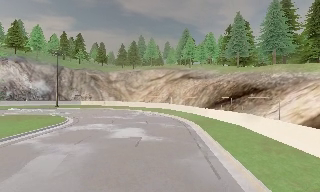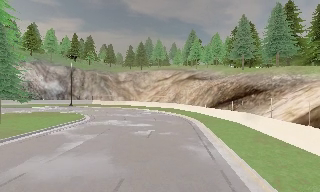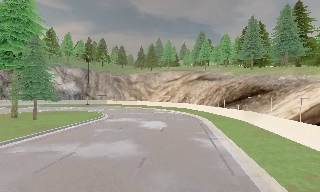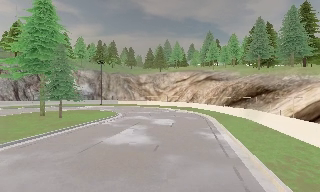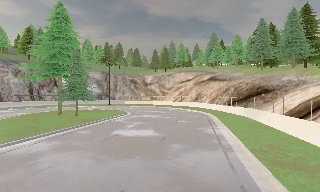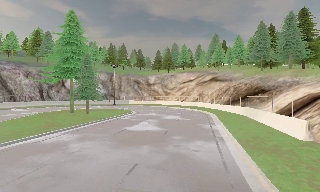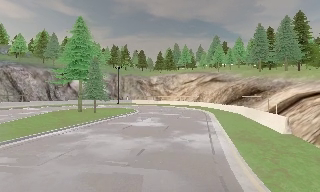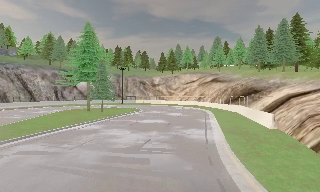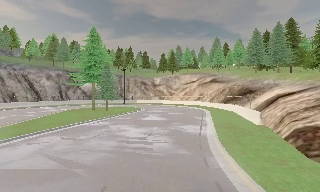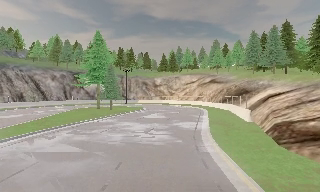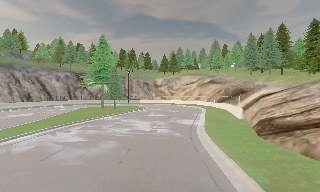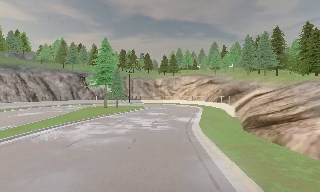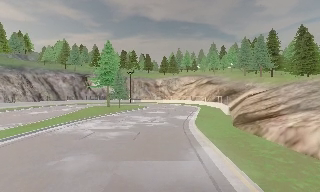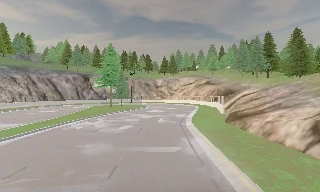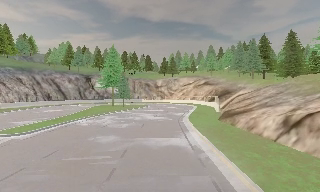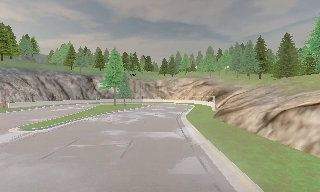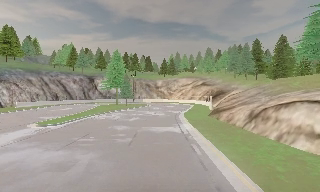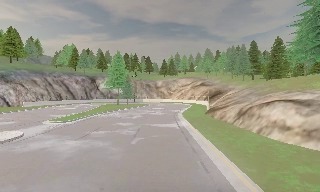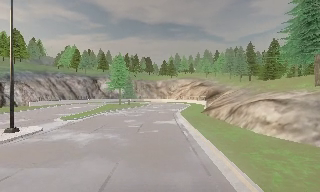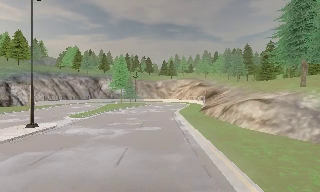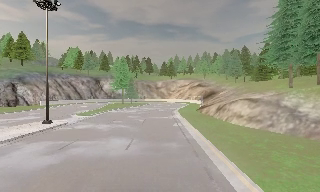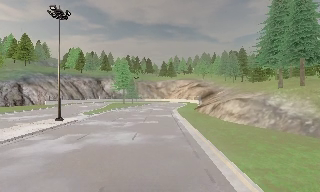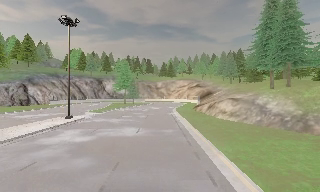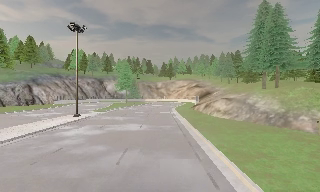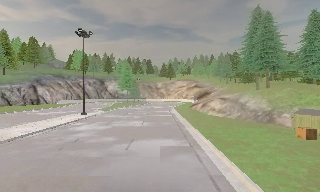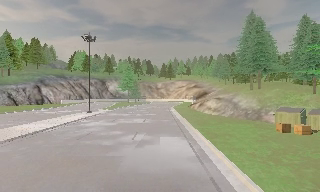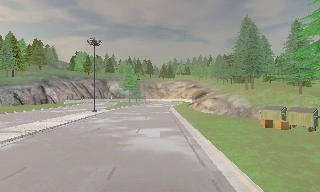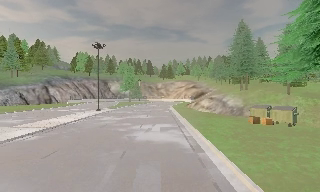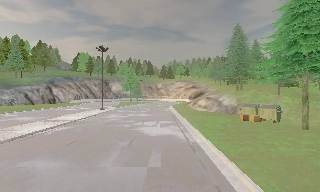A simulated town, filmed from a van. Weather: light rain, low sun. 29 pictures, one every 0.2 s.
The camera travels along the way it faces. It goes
backward.
0.0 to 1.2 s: The camera pans to its left, which is counterclockwise from overhead, by about 10 degrees. It travels backward, about 11 m, so what stands in front gets smaller.
1.2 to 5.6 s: The camera travels backward, about 40 m, so what stands in front gets smaller.
The film runs backward here.
